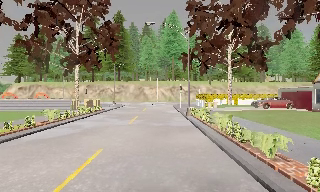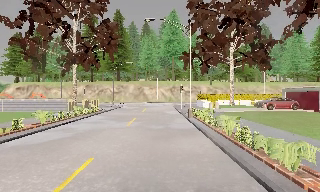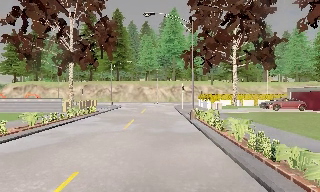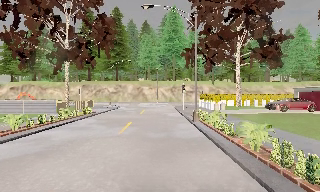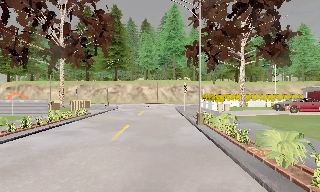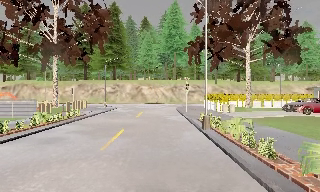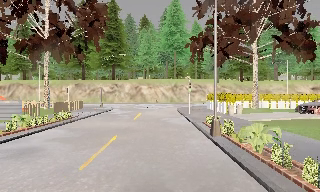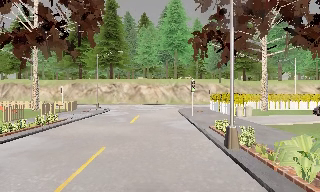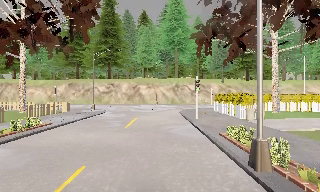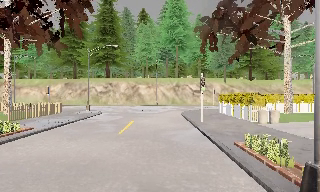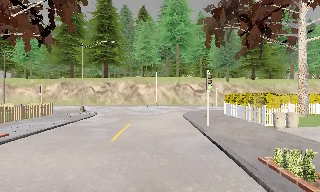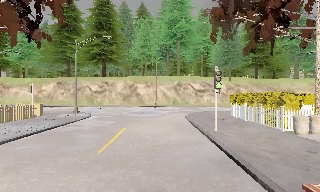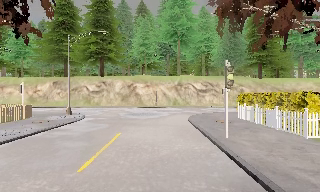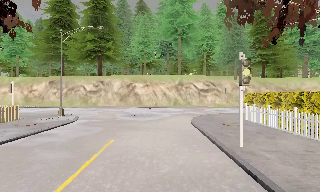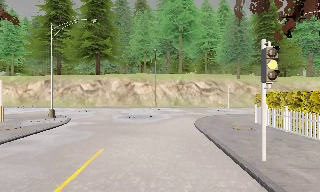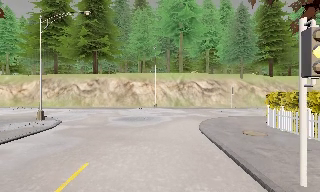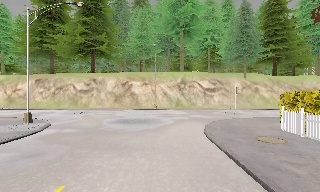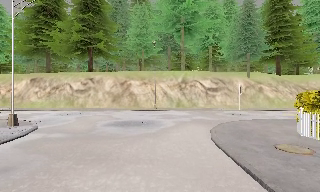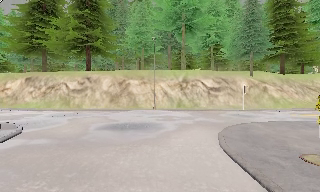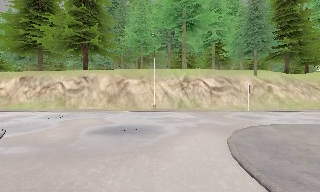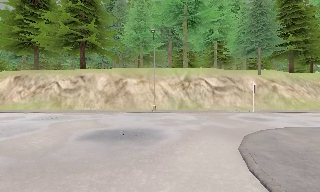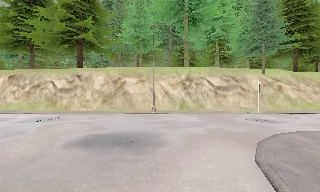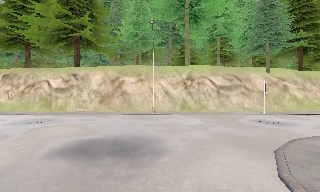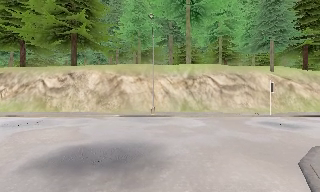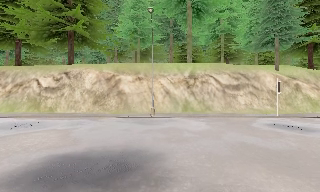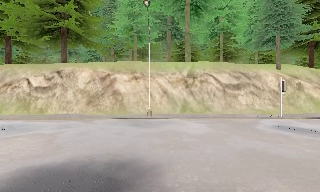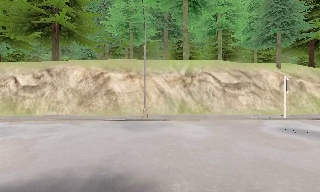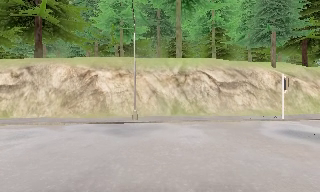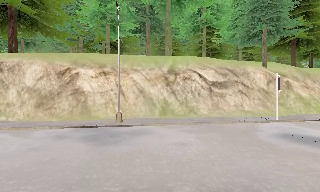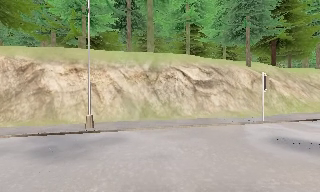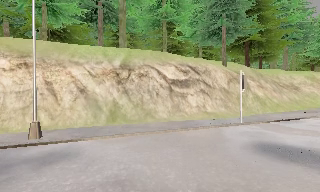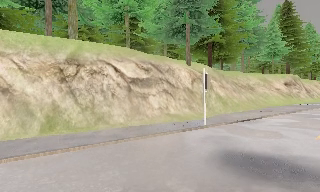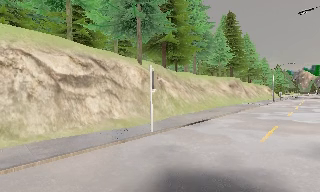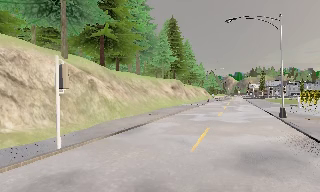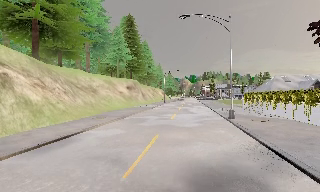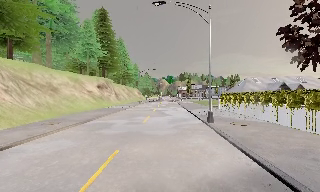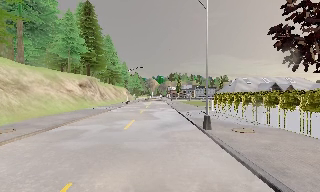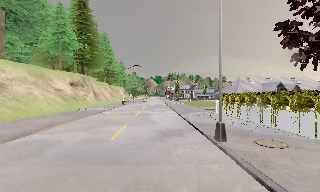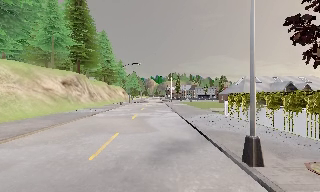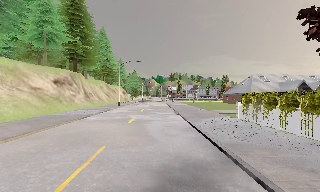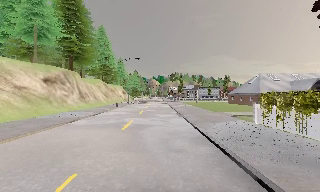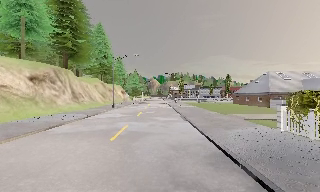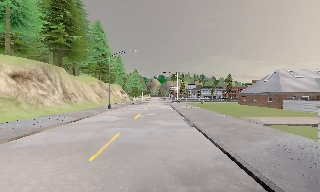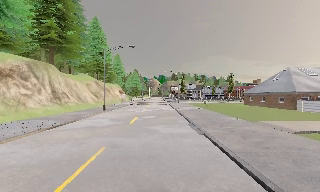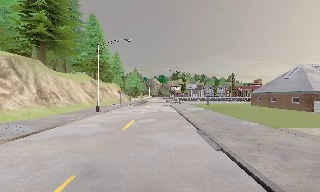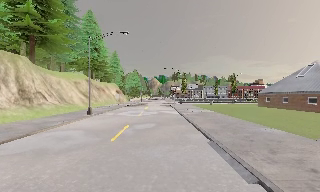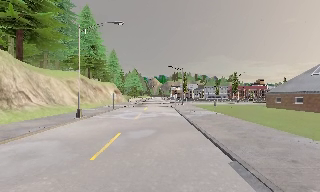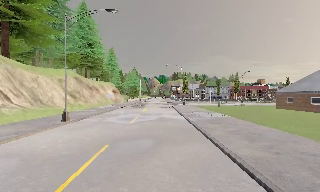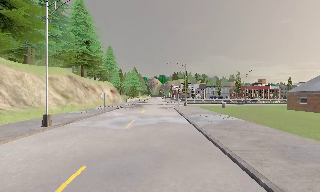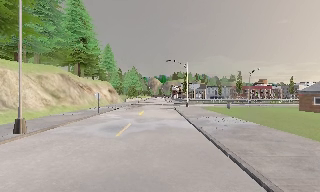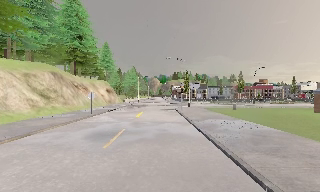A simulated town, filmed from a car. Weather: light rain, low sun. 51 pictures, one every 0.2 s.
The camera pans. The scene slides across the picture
to the left.
The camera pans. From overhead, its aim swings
clockwise.
0.0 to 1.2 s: The camera travels forward, about 6 m, so what stands in front looms larger. It gains speed.
1.2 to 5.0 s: The camera travels forward, about 20 m, so what stands in front looms larger.
5.0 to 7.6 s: The camera pans to its right, which is clockwise from overhead, by about 90 degrees. It travels forward, about 20 m. It gains speed.
7.6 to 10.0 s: The camera travels forward, about 25 m, so what stands in front looms larger.
The film runs forward here.
